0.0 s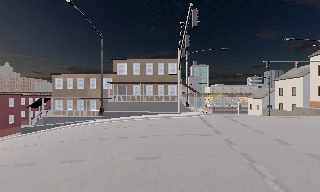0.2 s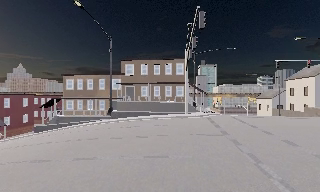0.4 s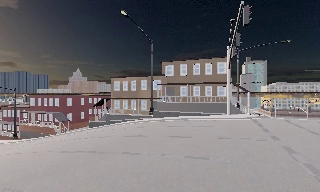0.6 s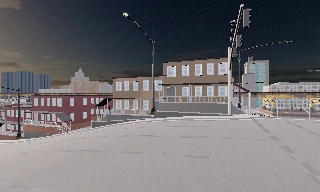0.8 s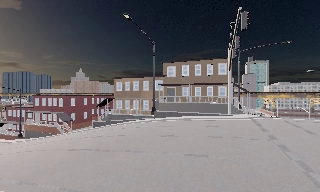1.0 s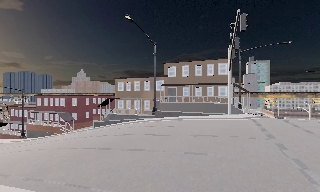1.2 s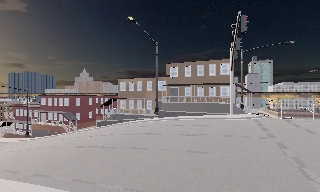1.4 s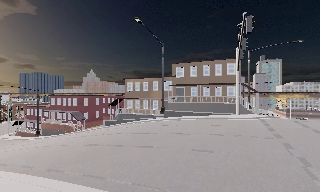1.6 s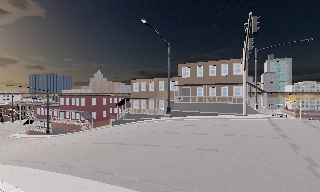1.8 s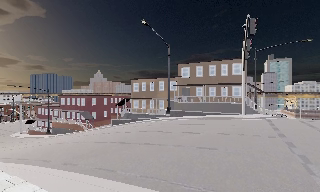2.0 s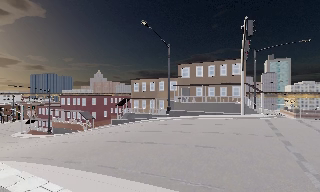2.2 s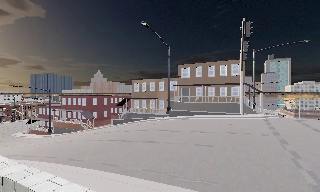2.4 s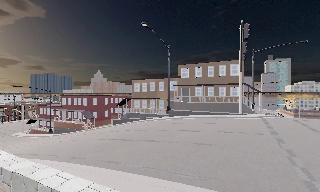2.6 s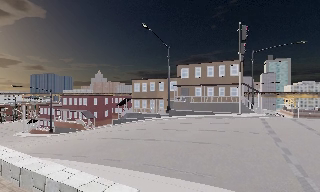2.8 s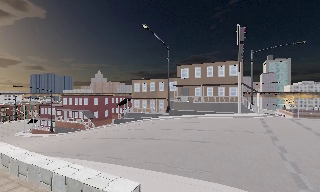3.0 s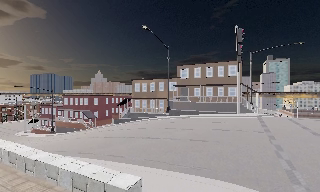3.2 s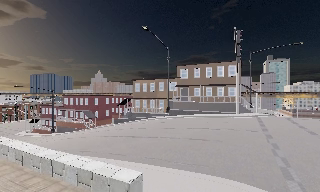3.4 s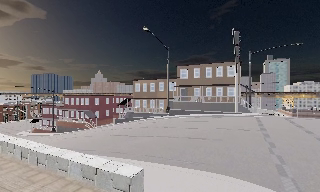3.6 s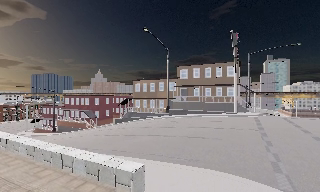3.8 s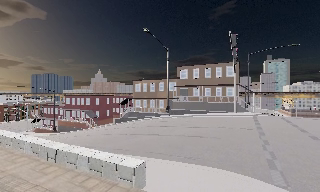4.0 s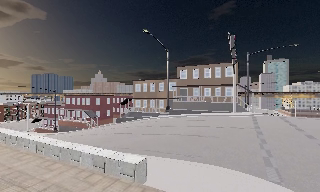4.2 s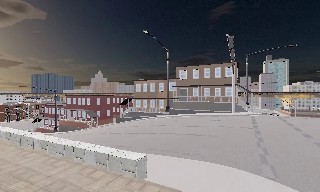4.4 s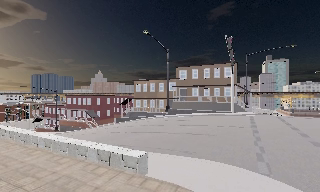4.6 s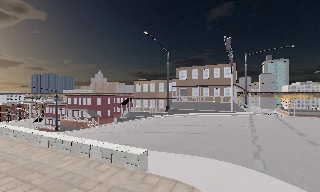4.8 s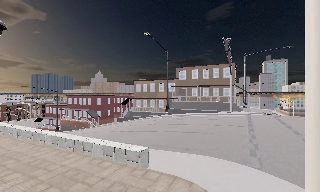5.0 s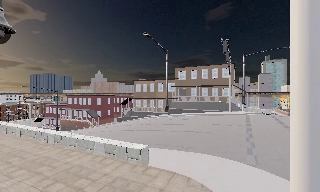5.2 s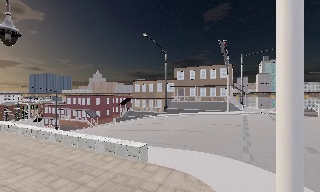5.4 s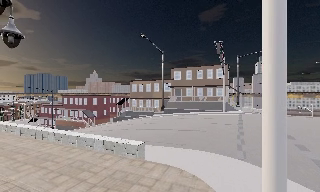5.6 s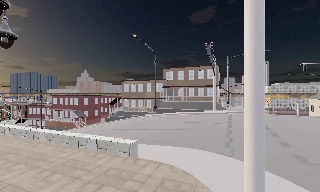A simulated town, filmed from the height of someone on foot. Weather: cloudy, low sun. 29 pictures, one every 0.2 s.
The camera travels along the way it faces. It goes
backward.
0.0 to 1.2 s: The camera pans to its left, which is counterclockwise from overhead, by about 20 degrees. It travels backward, about 1.5 m, so what stands in front gets smaller.
1.2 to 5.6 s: The camera travels backward, about 5 m, so what stands in front gets smaller.
The film runs backward here.
